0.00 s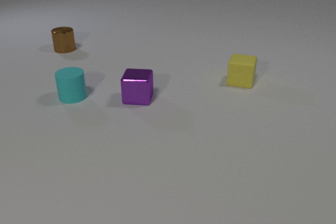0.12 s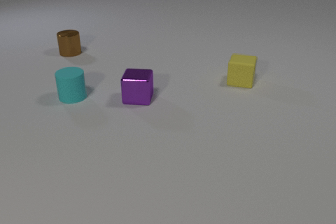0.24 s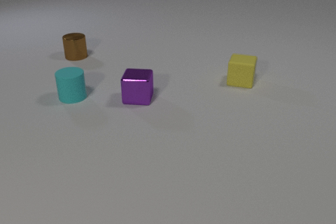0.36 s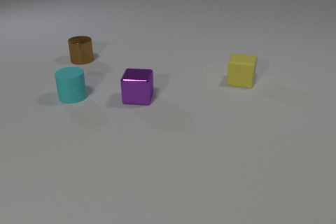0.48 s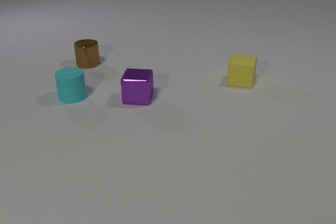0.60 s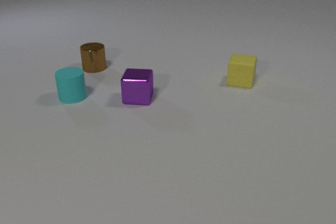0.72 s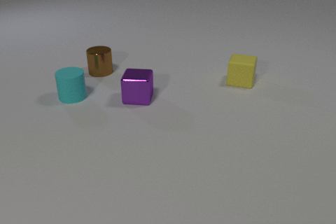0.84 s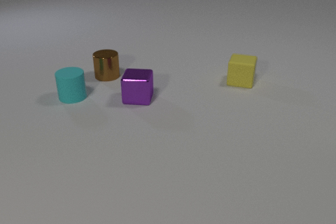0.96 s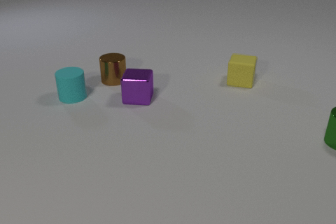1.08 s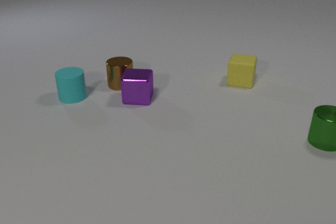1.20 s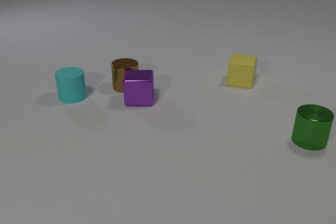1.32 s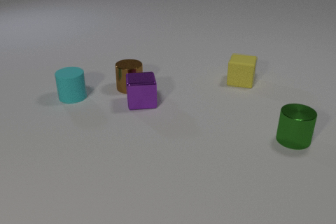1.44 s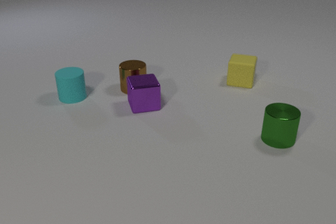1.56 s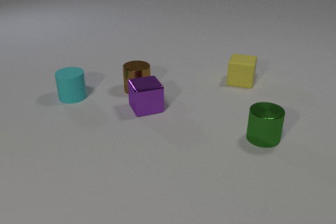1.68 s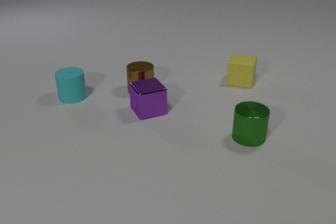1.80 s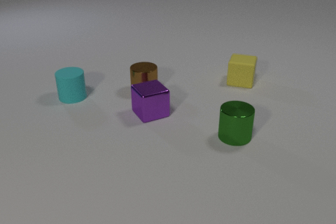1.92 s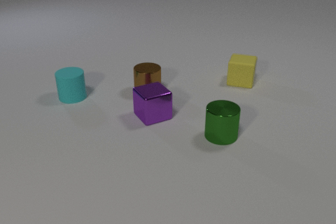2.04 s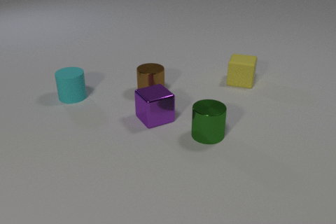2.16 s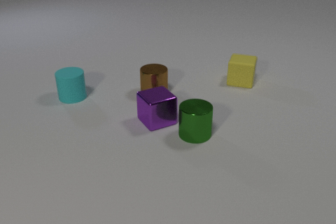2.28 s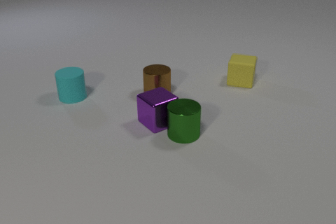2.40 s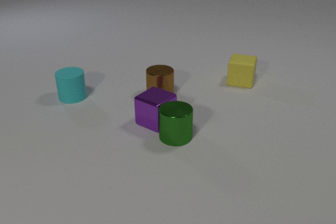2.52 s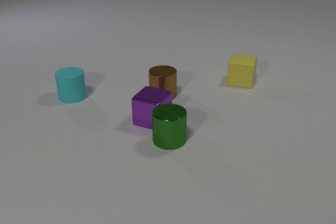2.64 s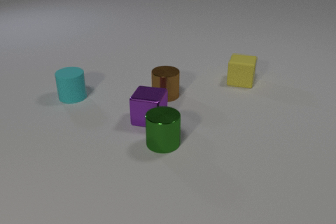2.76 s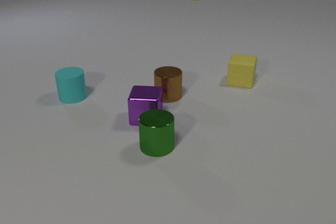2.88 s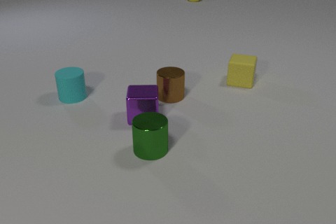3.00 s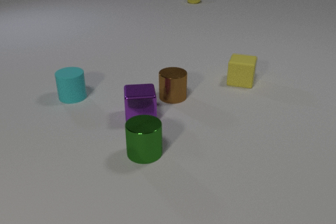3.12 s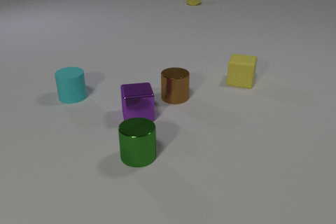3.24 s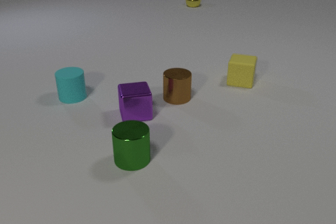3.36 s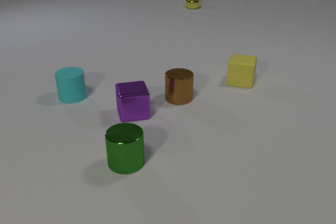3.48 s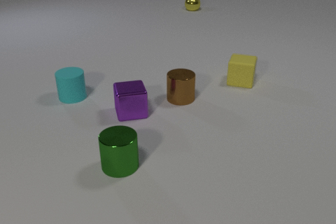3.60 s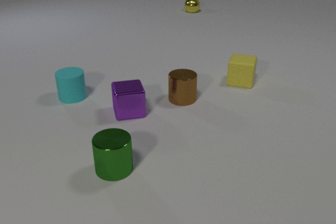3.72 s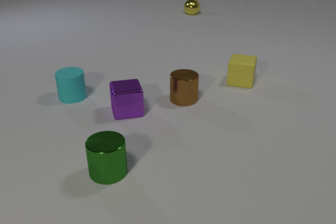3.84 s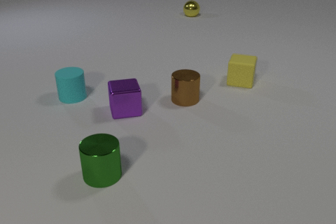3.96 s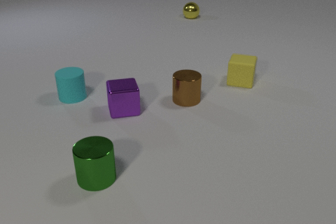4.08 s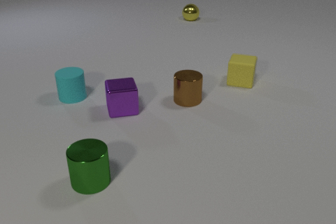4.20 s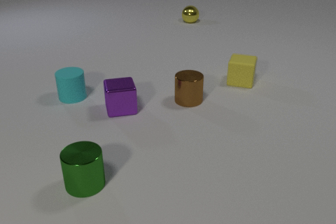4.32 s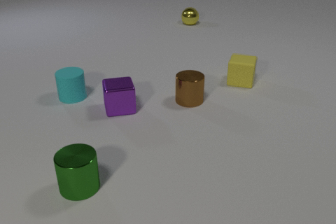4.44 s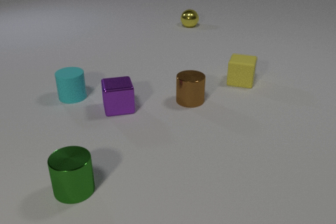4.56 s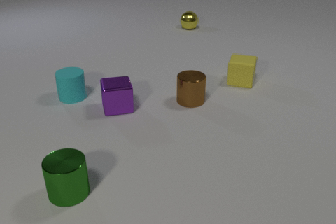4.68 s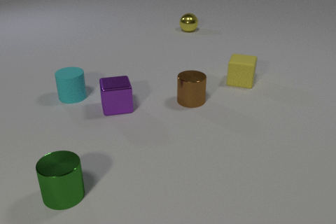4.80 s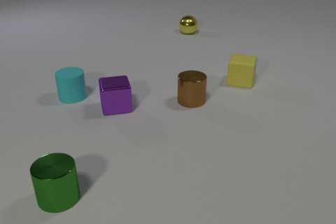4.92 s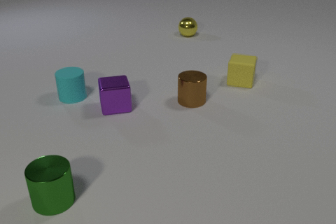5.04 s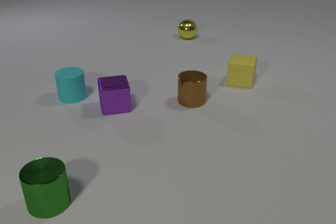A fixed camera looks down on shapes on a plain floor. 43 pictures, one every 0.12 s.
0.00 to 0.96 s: The brown metal cylinder slides toward the camera and to the right. The green metal cylinder comes in at the right edge, slides to the left.
0.96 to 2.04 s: The brown metal cylinder slides to the right and toward the camera. The purple metal cube slides toward the camera and to the right, spins so that its near face slides to the right, counterclockwise seen from above. The green metal cylinder slides to the left. The brown metal cylinder and the purple metal cube collide.
2.04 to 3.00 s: The brown metal cylinder slides to the right and toward the camera. The purple metal cube slides to the left, spins counterclockwise seen from above by about 75 degrees, its near face sliding to the right. The yellow metal sphere comes in at the top edge, rolls toward the camera. The green metal cylinder slides to the left and toward the camera. The purple metal cube and the green metal cylinder collide.
3.00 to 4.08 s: The brown metal cylinder slides to the right and toward the camera. The purple metal cube slides to the left and away from the camera. The yellow metal sphere rolls toward the camera. The green metal cylinder slides to the left and toward the camera.
4.08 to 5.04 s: The purple metal cube slides to the left and away from the camera. The yellow metal sphere rolls toward the camera. The green metal cylinder slides to the left and toward the camera.
What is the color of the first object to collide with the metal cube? brown.
What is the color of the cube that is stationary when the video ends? yellow.
How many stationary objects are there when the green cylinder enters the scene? 3.
